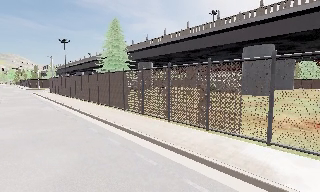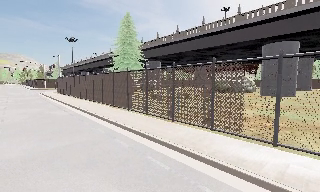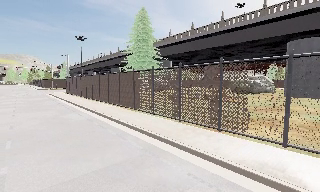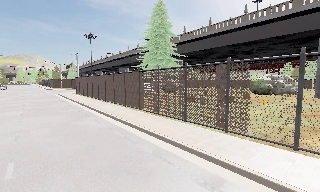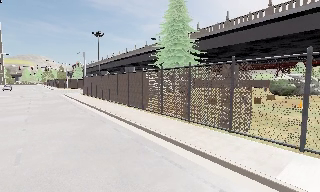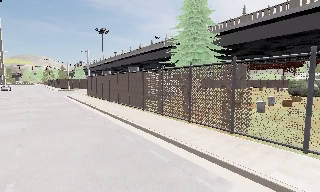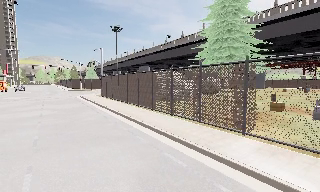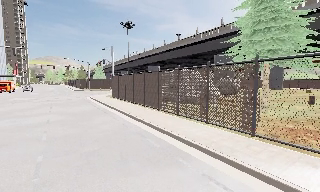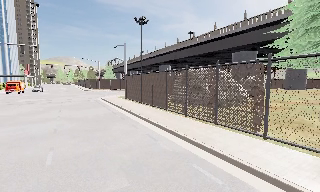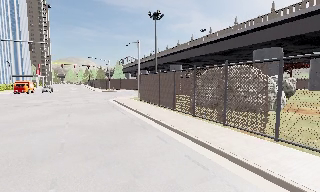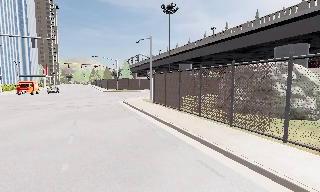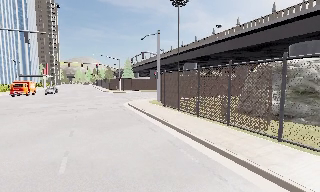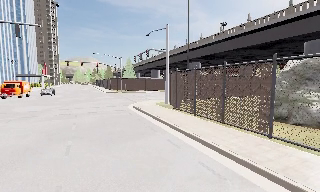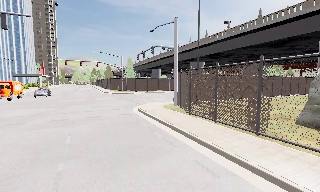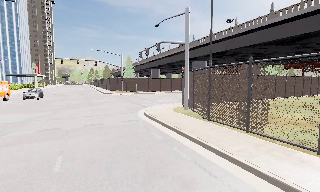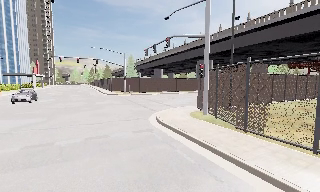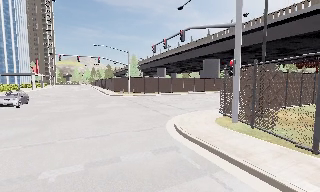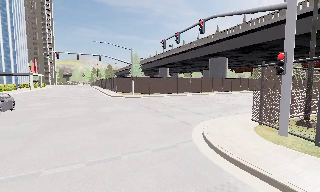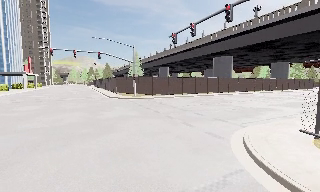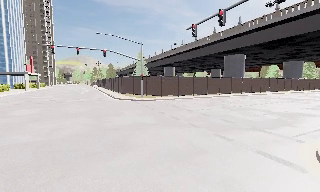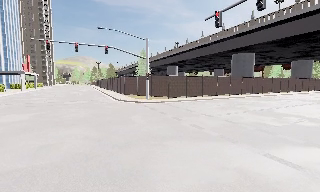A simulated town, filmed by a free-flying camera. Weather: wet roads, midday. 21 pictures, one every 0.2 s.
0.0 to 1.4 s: The camera swings to its left by about 10 degrees, and the scene slides to the right. It travels forward and to its left, about 16 m, so what stands in front looms larger.
1.4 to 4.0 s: The camera travels forward and to its left, about 30 m, so what stands in front looms larger.
The film runs forward here.
